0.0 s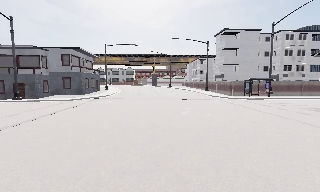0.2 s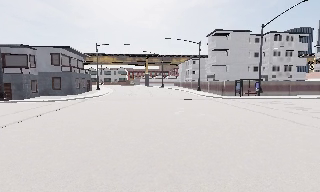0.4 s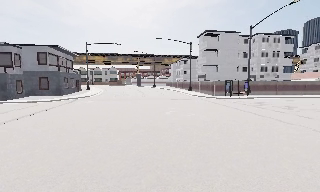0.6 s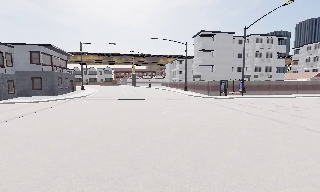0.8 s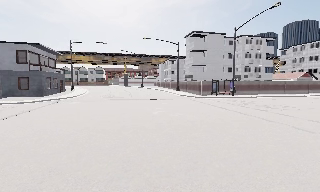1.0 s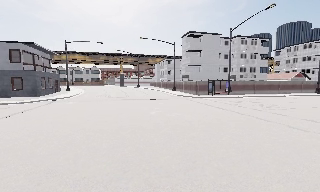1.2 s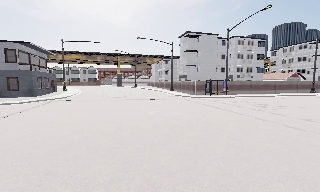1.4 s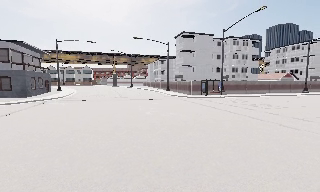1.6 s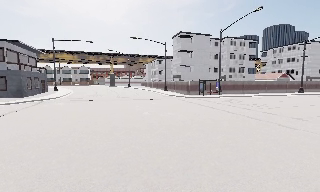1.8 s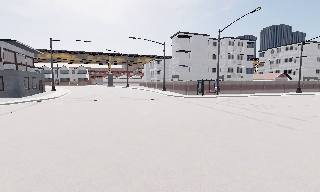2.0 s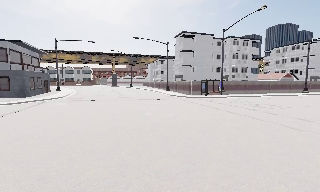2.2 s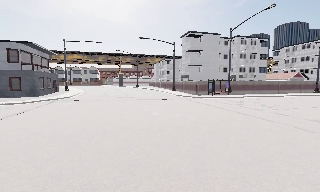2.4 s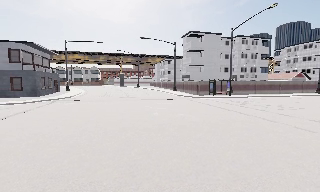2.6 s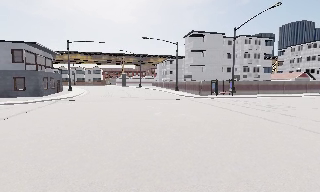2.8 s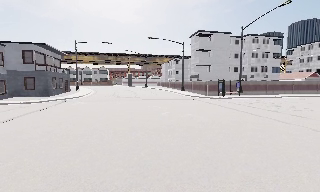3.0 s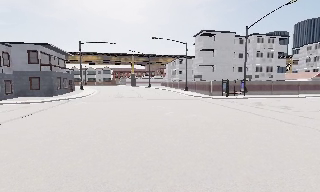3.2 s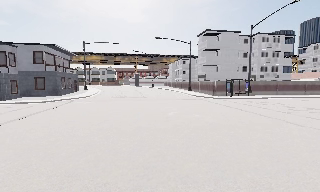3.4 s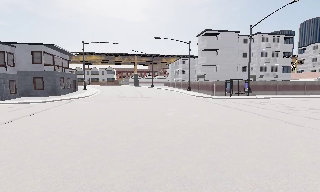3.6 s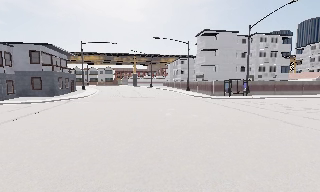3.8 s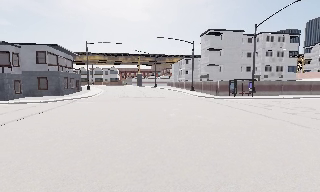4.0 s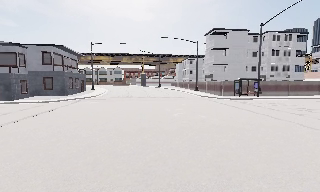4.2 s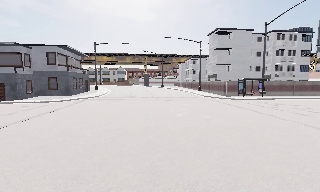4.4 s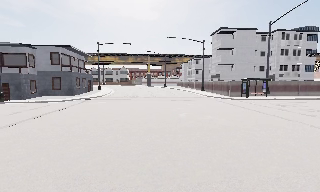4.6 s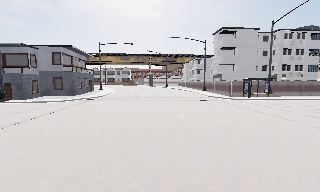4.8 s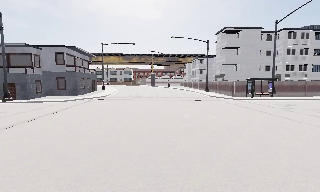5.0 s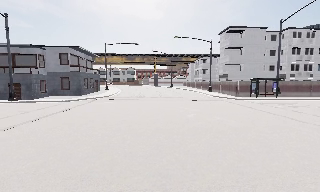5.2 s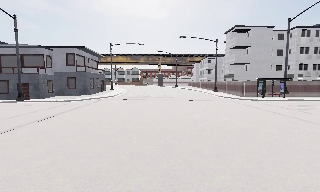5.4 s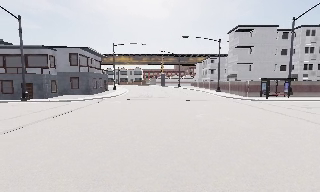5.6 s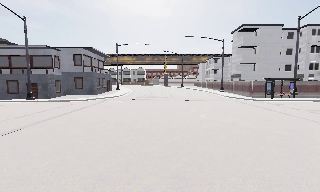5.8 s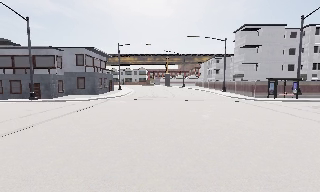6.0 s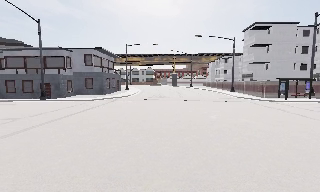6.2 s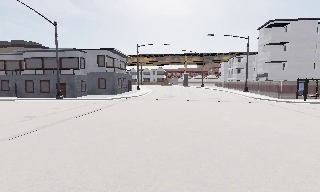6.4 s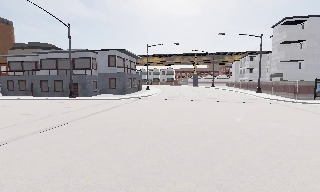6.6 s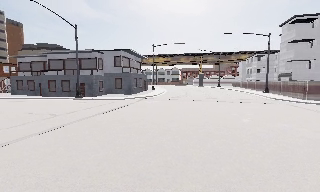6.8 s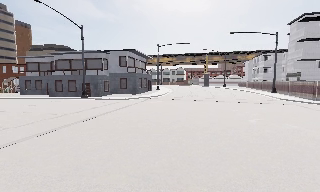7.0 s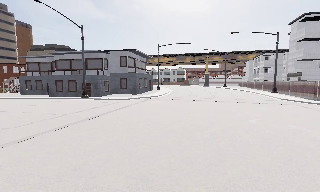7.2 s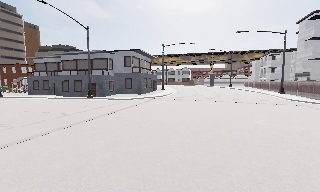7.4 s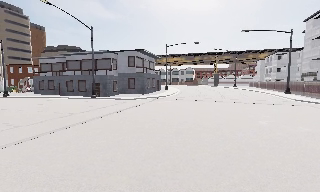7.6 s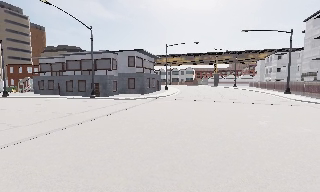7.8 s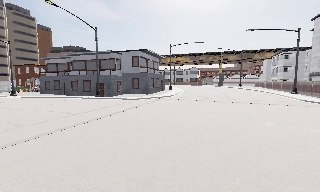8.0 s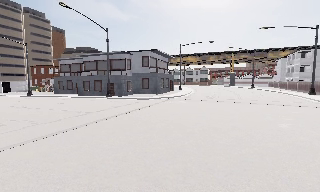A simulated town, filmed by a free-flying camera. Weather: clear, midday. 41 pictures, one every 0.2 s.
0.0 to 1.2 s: The camera pans to its right, which is clockwise from overhead, by about 10 degrees.
1.2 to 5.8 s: The scene slides to the right, as the camera pans about 15 degrees to its left. It travels forward and to its left, about 1 m, so what stands in front looms larger.
5.8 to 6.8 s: The camera swings to its left by about 15 degrees, and the scene slides to the right.
6.8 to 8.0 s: The camera shifts only a little, or ends up much as it began.
The film runs forward here.
